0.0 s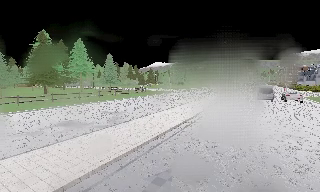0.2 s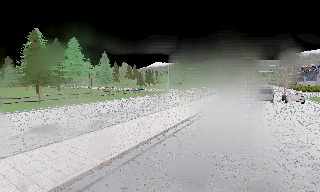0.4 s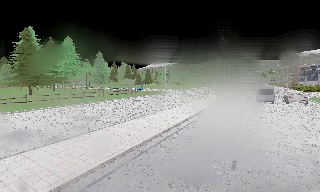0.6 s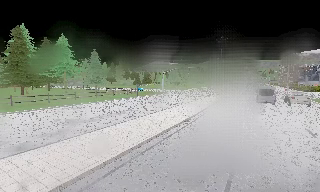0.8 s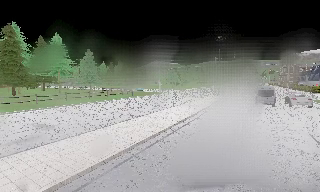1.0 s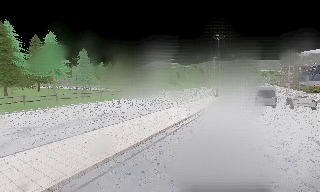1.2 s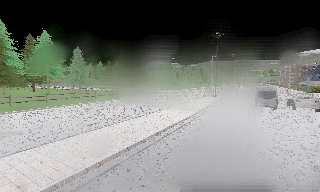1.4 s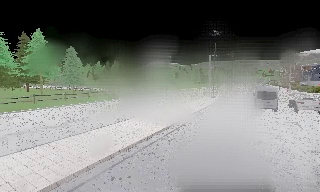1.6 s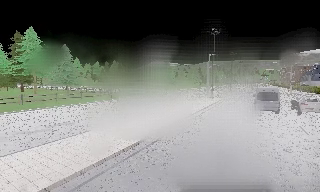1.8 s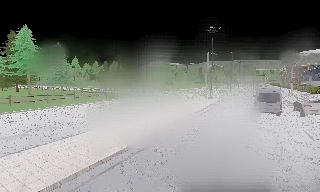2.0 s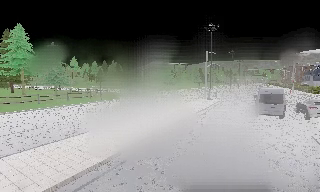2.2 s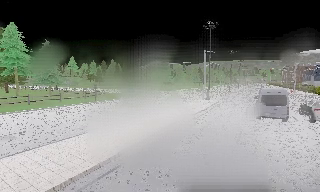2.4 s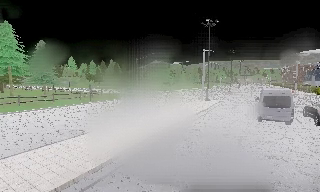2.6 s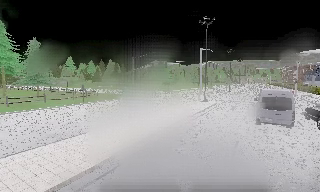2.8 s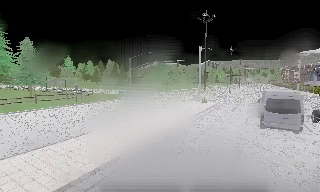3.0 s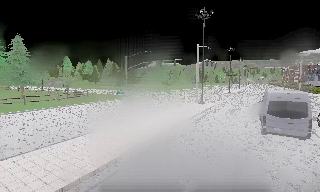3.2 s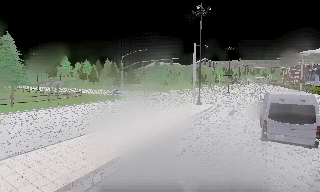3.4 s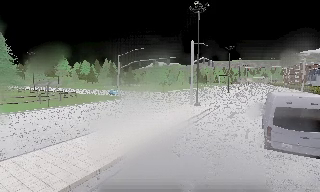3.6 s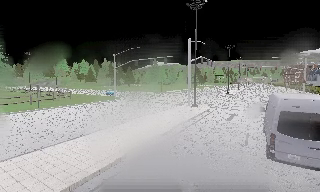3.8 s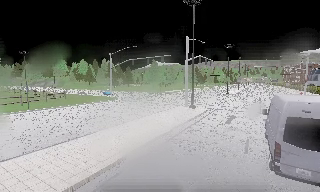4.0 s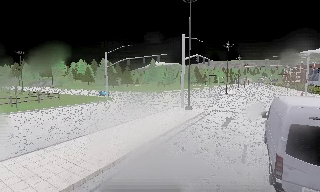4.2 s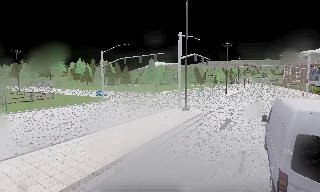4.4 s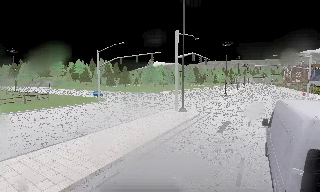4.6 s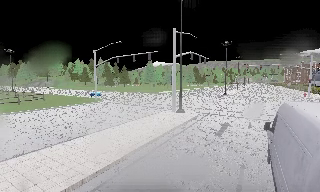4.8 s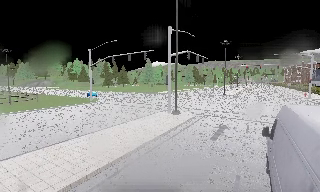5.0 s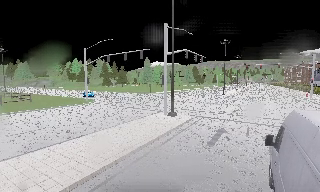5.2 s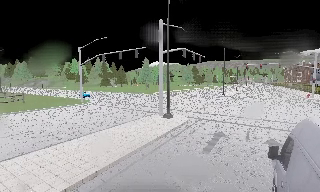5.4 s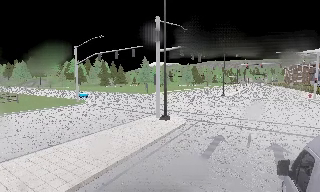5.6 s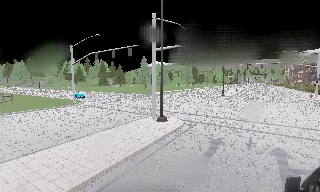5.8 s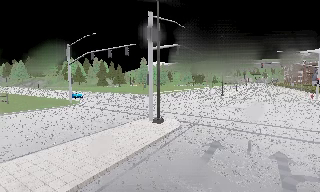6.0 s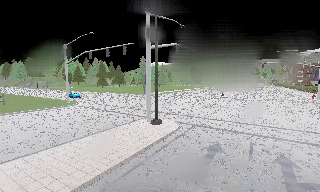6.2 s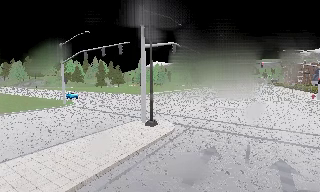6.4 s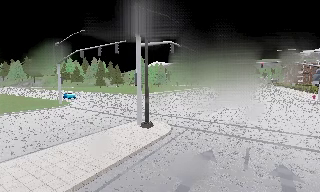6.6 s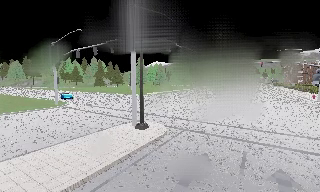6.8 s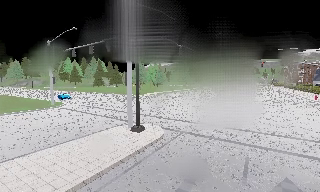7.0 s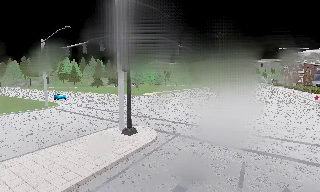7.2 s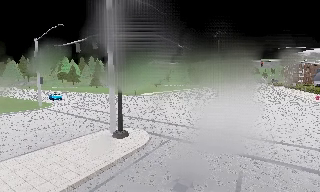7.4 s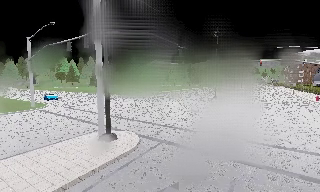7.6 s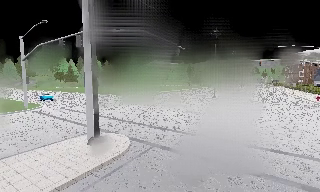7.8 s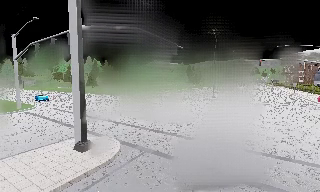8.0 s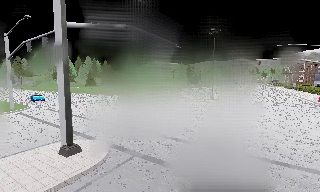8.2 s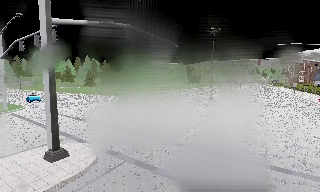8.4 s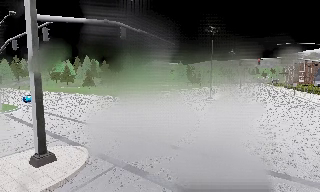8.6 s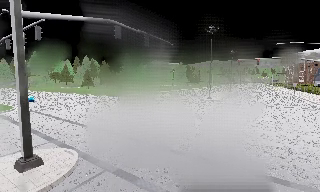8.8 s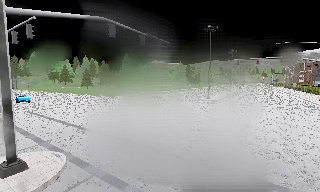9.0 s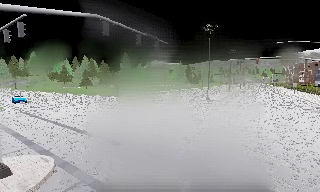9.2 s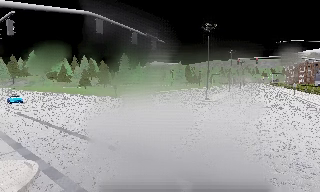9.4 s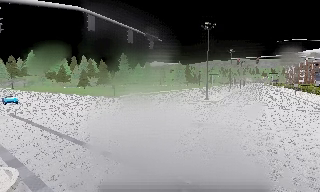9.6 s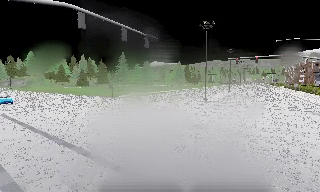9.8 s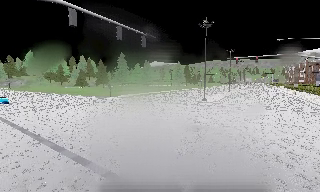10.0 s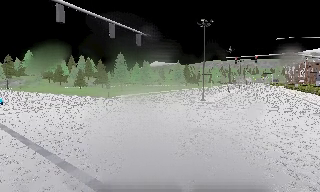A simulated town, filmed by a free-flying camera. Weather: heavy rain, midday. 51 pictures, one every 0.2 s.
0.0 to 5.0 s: The camera travels forward and to its right, about 30 m, so what stands in front looms larger. It loses speed.
5.0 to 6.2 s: The camera travels forward and to its right, about 3.5 m, so what stands in front looms larger. It loses speed.
6.2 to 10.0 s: The camera travels forward and to its right, about 10 m, so what stands in front looms larger.
The film runs forward here.
